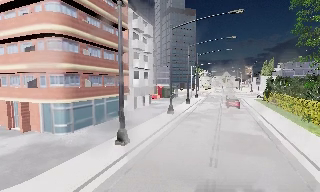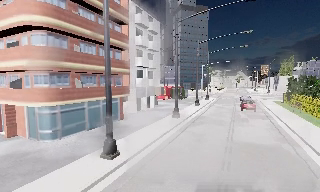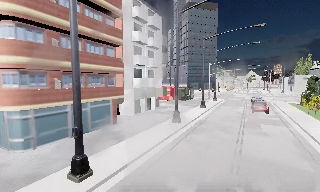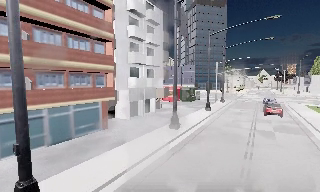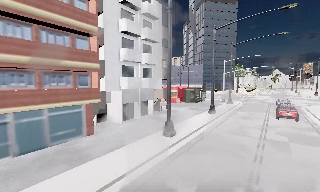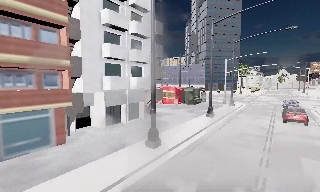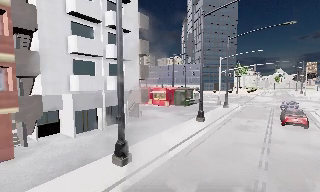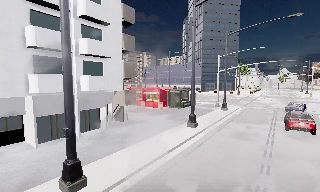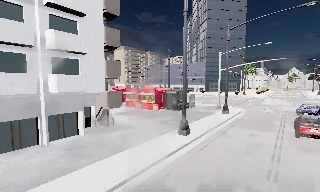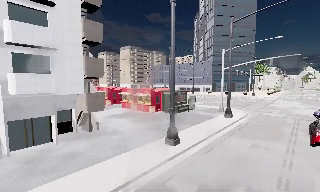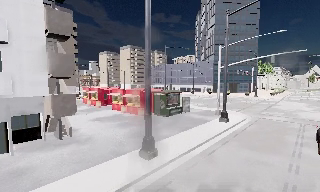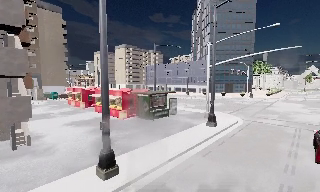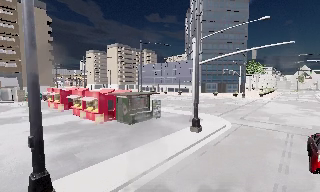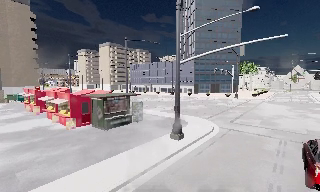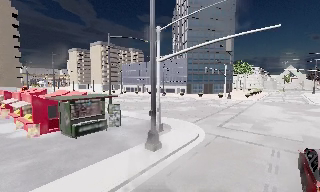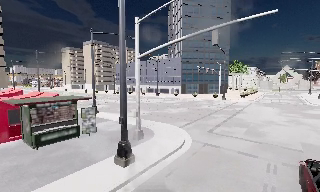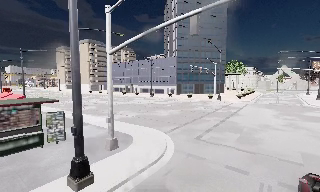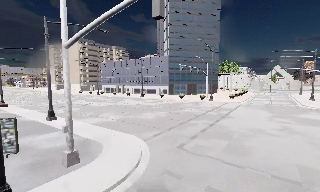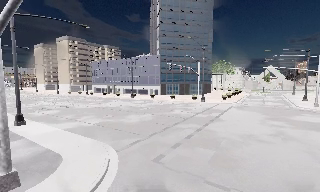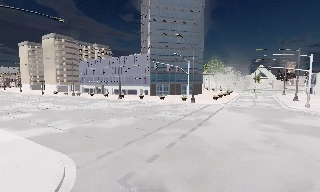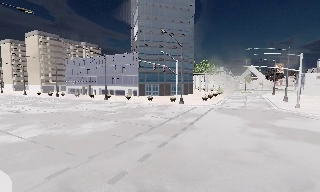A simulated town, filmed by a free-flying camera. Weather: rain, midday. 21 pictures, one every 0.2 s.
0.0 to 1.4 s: The camera pans to its left, which is counterclockwise from overhead, by about 15 degrees. It travels forward and to its right, about 16 m, so what stands in front looms larger.
1.4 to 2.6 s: The camera travels forward and to its right, about 14 m, so what stands in front looms larger.
2.6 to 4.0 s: The camera swings to its right by about 10 degrees, and the scene slides to the left. It travels forward and to its right, about 14 m, so what stands in front looms larger.
The film runs forward here.
